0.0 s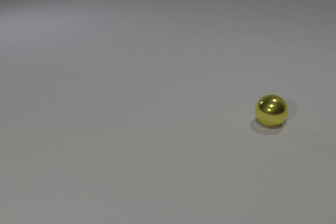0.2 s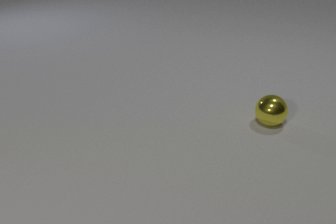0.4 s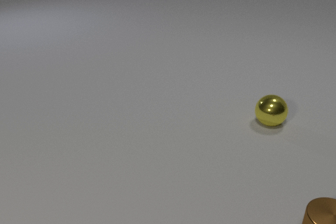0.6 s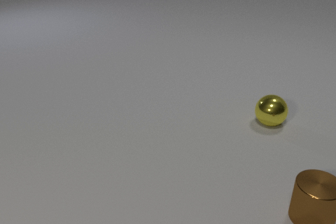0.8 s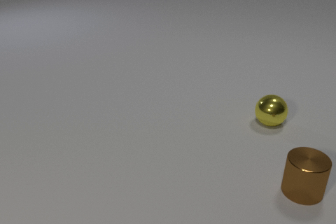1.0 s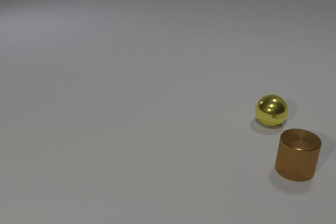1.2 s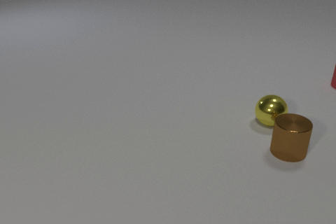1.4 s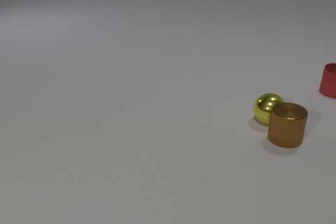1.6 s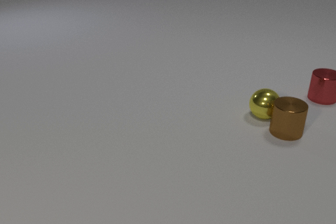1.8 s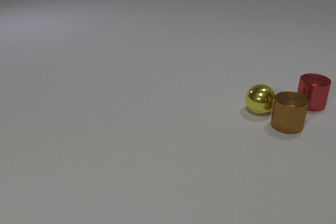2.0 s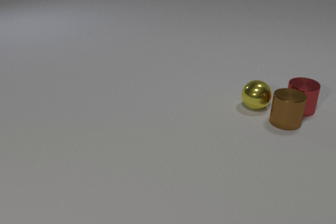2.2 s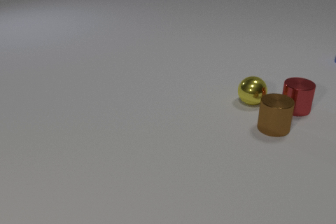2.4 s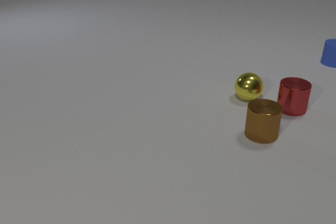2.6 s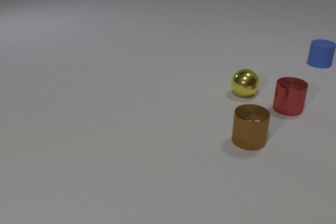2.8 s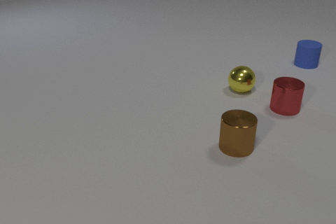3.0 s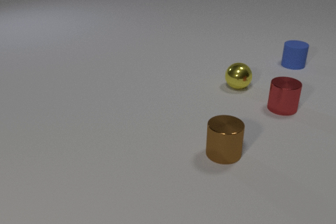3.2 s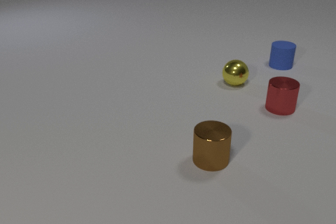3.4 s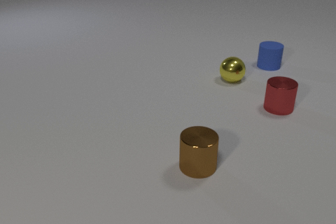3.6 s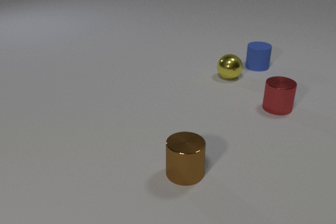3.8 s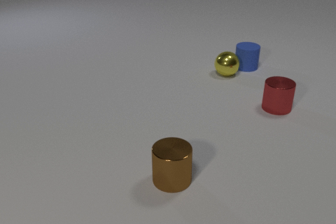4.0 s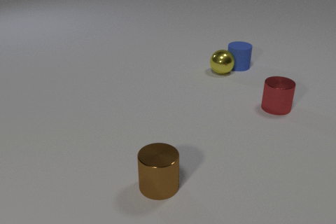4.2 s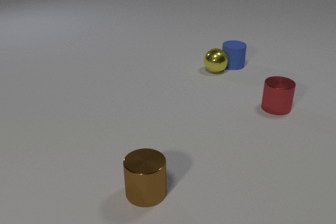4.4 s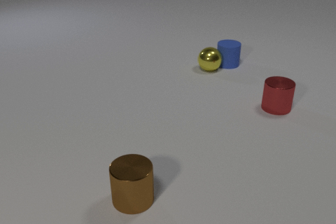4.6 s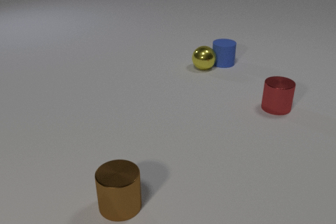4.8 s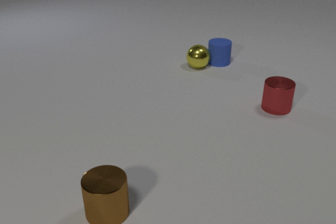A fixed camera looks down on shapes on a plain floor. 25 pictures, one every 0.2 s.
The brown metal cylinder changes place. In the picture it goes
to the left.
The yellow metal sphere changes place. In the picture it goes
away from the camera.
0.0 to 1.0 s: The brown metal cylinder comes in at the bottom edge, slides away from the camera.
1.0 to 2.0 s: The brown metal cylinder slides away from the camera. The yellow metal sphere rolls away from the camera and to the left. The red metal cylinder comes in at the right edge, slides toward the camera and to the left. The brown metal cylinder and the yellow metal sphere collide. The brown metal cylinder and the red metal cylinder collide.
2.0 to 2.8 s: The brown metal cylinder slides toward the camera and to the left. The yellow metal sphere rolls away from the camera and to the left. The red metal cylinder slides to the left. The blue rubber cylinder comes in at the right edge, slides to the left and toward the camera.
2.8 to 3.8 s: The brown metal cylinder slides to the left and toward the camera. The yellow metal sphere rolls away from the camera and to the left. The red metal cylinder slides to the left. The blue rubber cylinder slides to the left.
3.8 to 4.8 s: The brown metal cylinder slides to the left and toward the camera. The yellow metal sphere rolls to the left and away from the camera. The blue rubber cylinder slides to the left. The yellow metal sphere and the blue rubber cylinder collide.
How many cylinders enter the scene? 3.
What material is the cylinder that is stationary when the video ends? metal.
What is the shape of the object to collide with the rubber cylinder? sphere.
